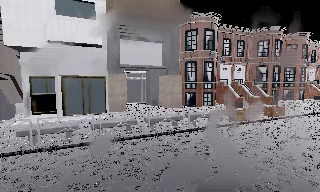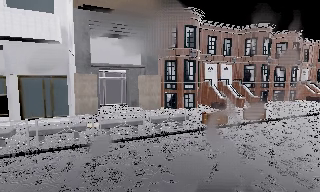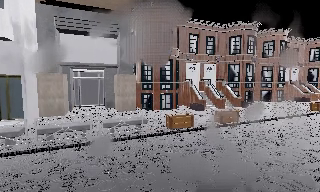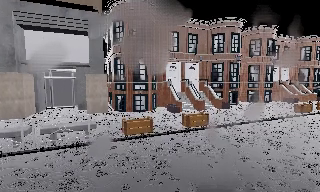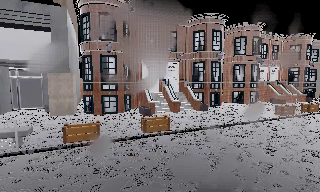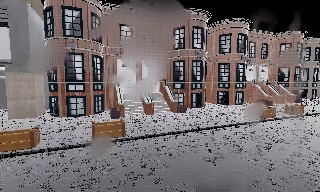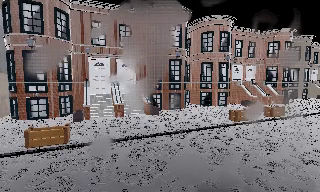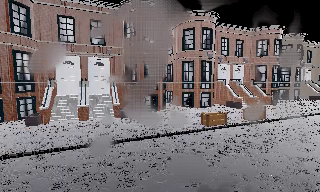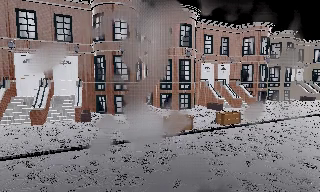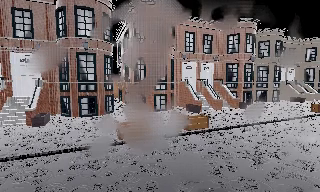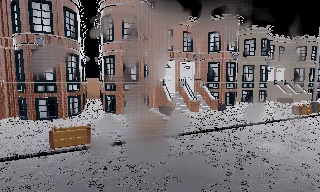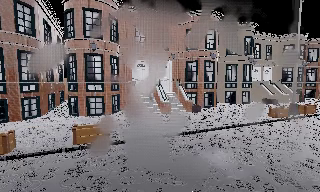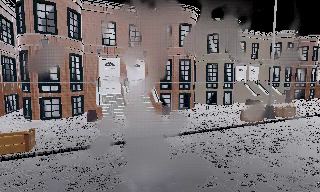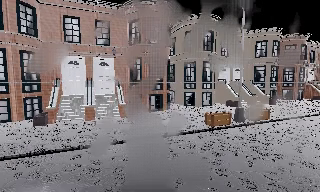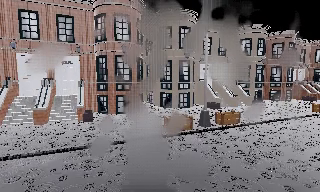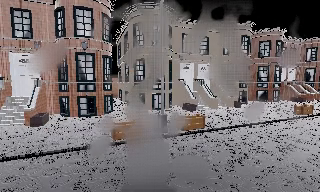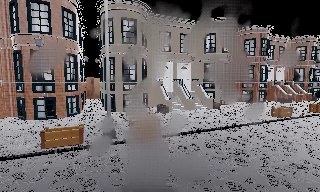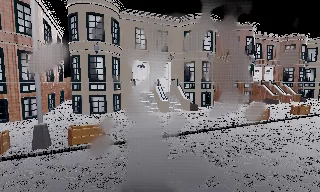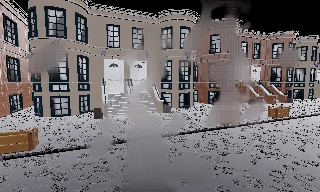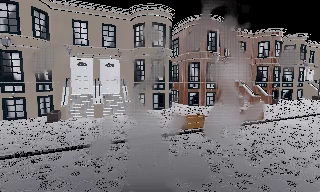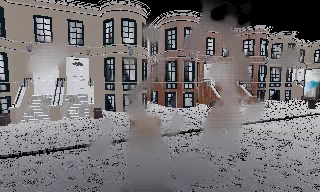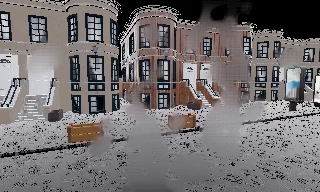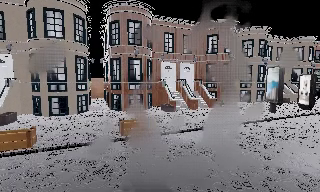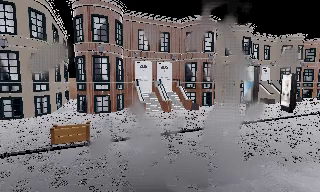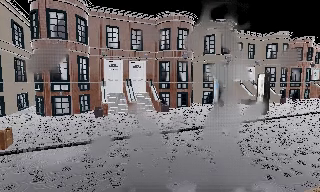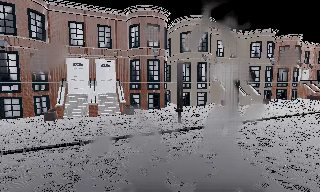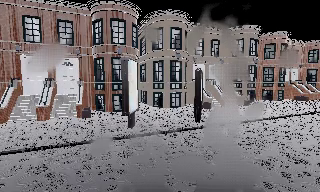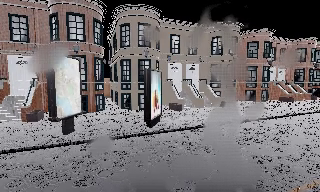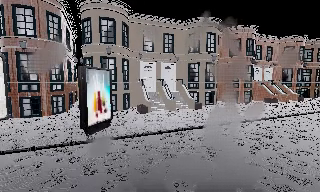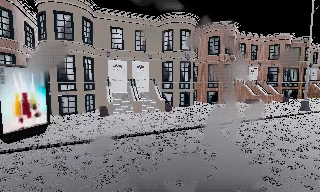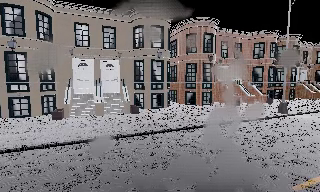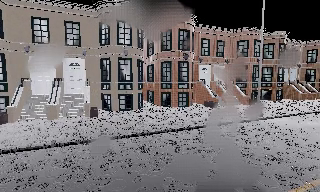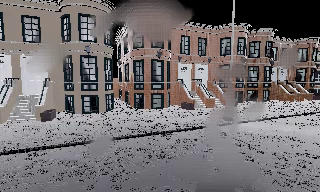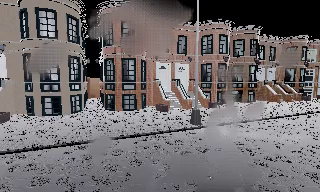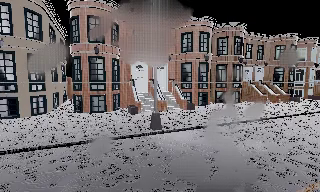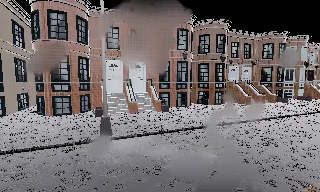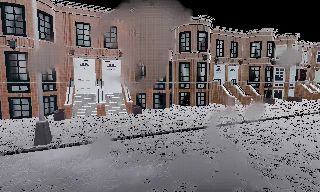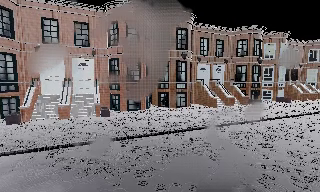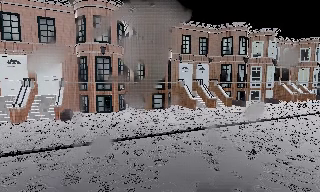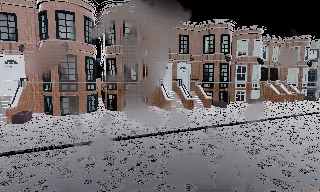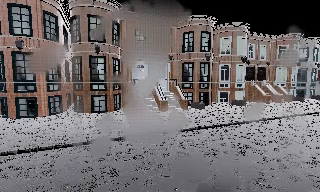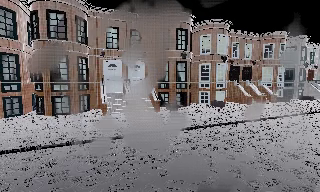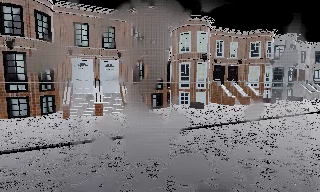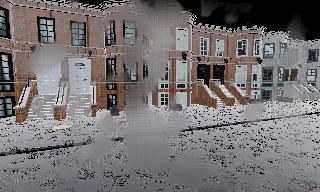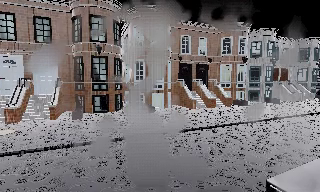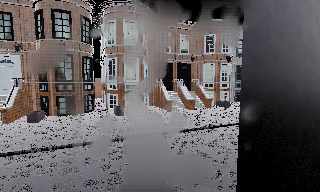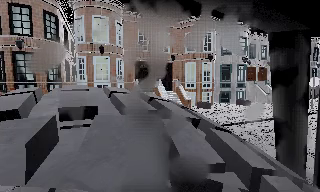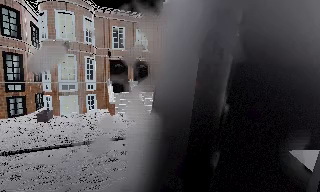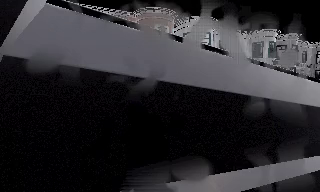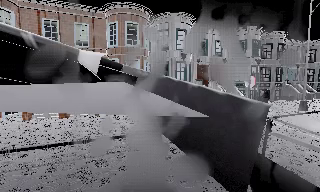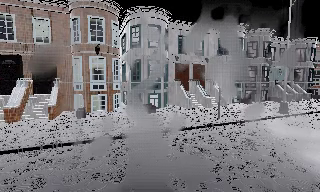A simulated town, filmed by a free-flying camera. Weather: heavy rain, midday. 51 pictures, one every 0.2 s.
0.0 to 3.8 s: The camera travels to its right and forward, about 35 m, so close, fixed things drift to the left.
3.8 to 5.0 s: The camera travels to its right, about 12 m, so close, fixed things drift to the left.
5.0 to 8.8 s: The camera travels to its right and forward, about 40 m, so close, fixed things drift to the left.
8.8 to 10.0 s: The camera travels to its right, about 12 m, so close, fixed things drift to the left.
The film runs forward here.
